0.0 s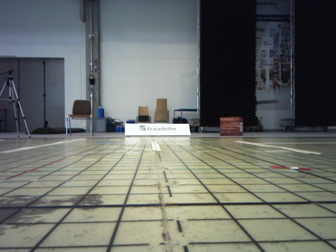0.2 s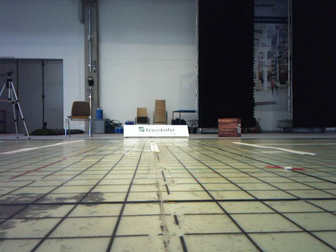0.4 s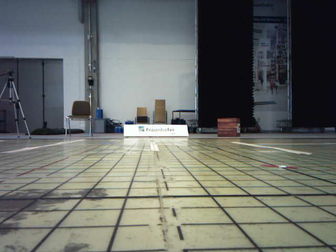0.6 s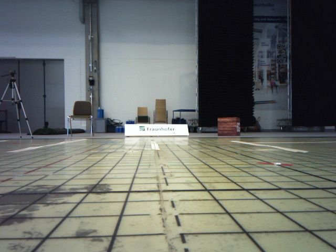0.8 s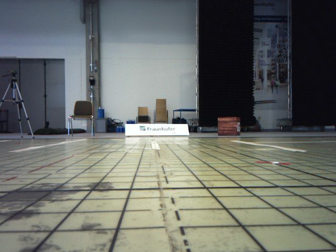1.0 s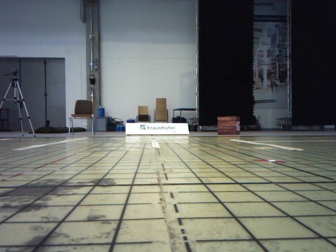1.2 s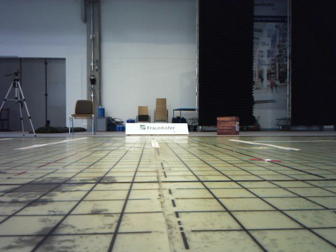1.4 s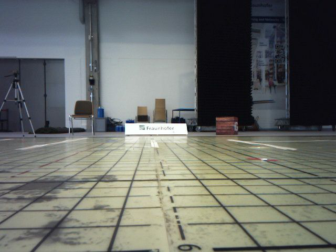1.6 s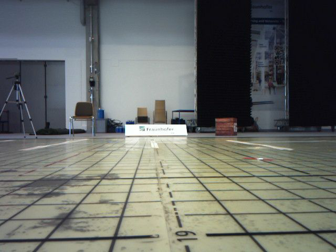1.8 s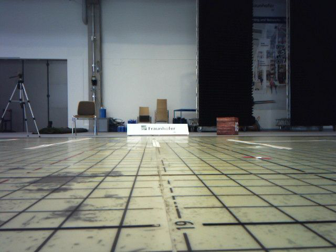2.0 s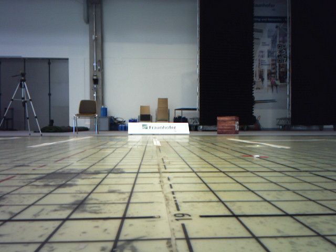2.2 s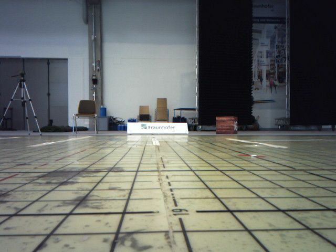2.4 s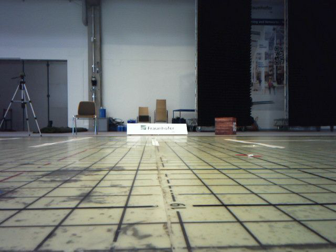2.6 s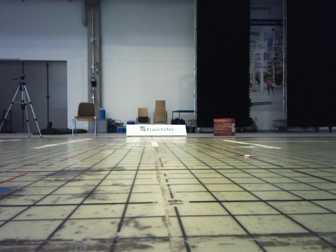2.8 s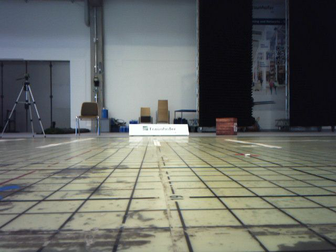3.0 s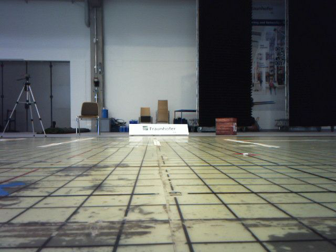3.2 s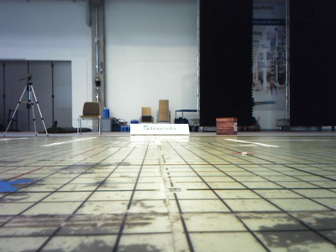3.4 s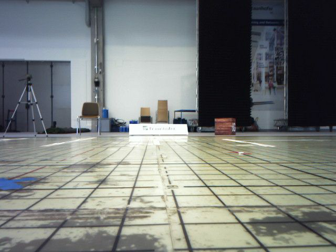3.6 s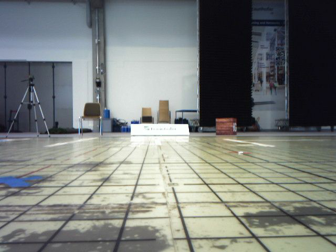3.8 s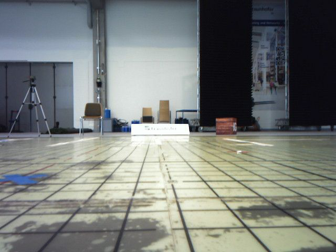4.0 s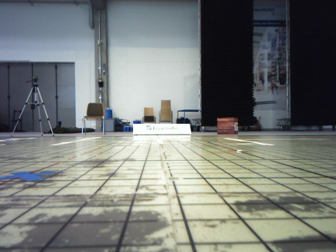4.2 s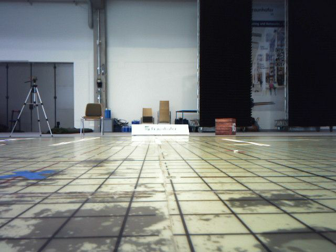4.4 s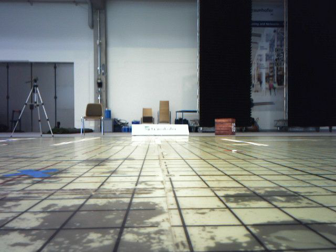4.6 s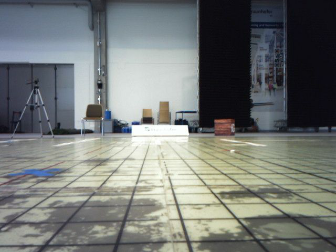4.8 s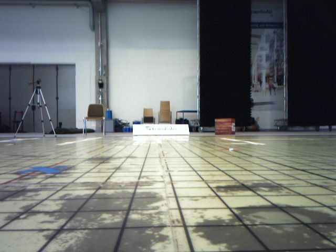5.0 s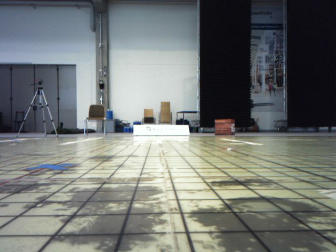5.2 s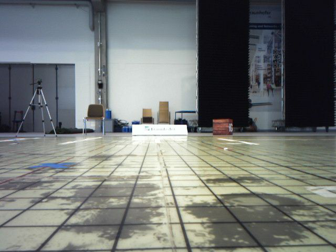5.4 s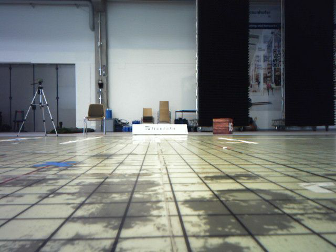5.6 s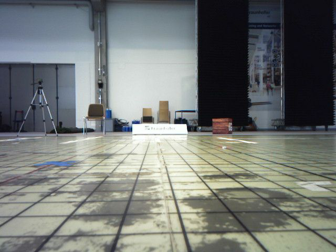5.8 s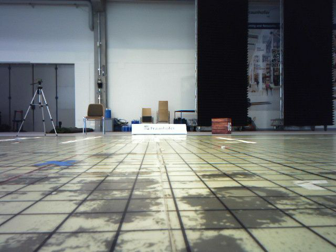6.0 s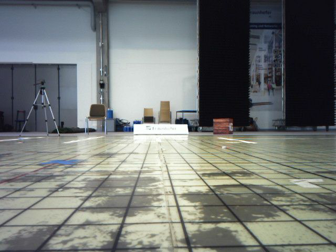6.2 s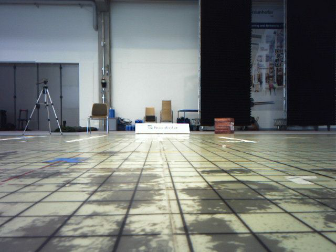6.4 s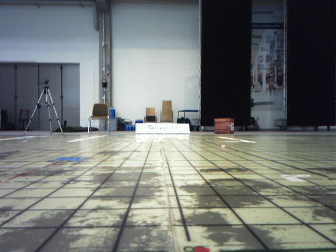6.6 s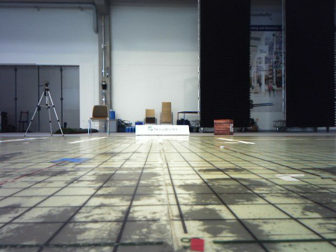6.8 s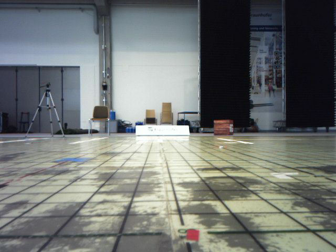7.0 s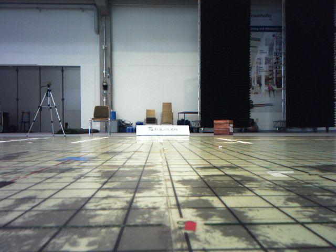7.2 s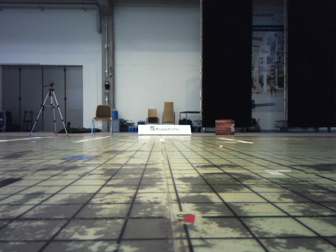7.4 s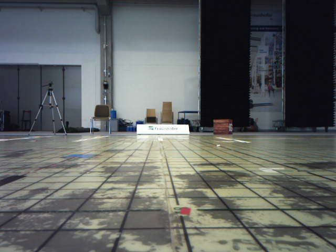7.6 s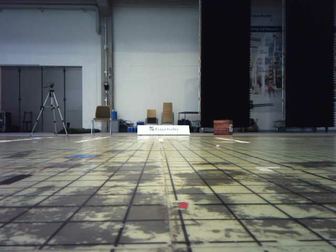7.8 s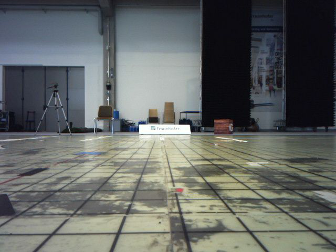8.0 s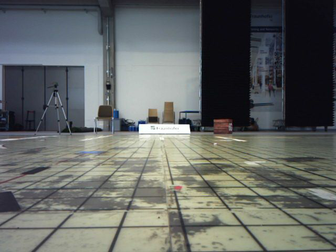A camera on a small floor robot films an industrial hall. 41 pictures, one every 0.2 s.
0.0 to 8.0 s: The camera travels backward, about 1.6 m, so what stands in front gets smaller.
The film runs backward here.
